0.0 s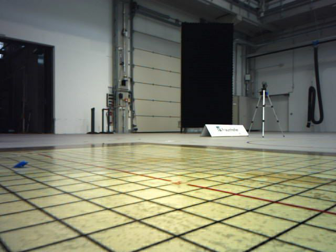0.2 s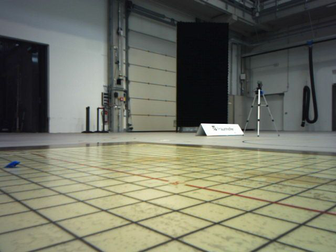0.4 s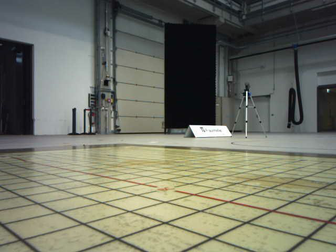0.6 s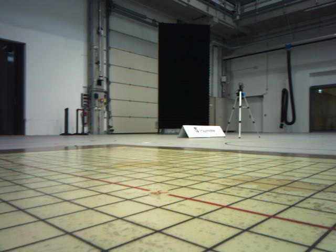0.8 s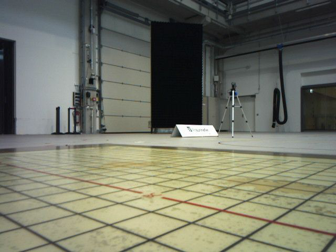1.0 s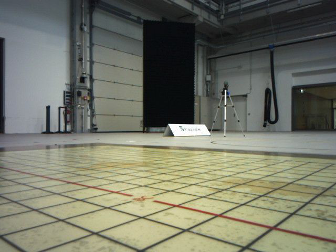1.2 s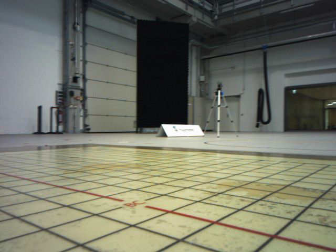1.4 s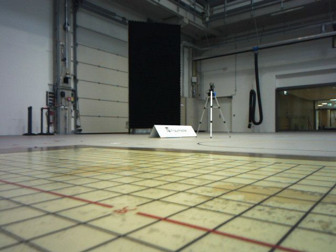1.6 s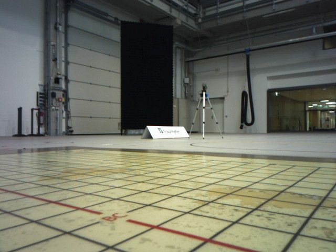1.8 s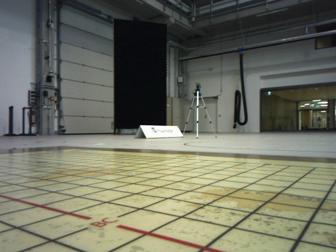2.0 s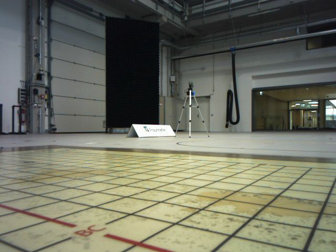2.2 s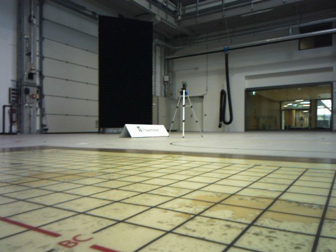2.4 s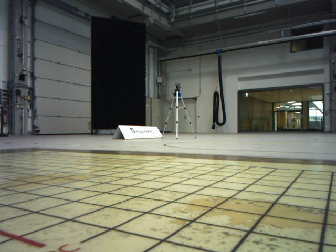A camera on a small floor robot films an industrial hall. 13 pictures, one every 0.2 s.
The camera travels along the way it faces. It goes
forward.
0.0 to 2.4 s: The camera pans to its right, which is clockwise from overhead, by about 15 degrees. It travels forward, about 0.5 m, so what stands in front looms larger.
The film runs forward here.
